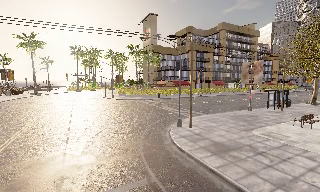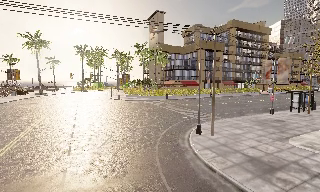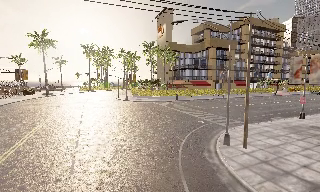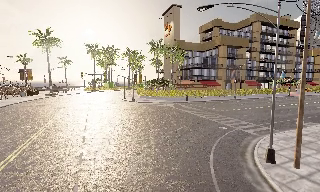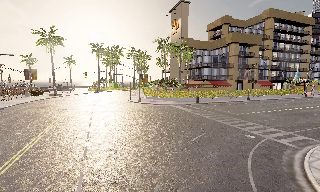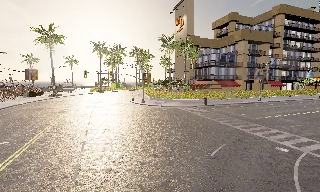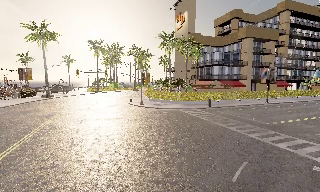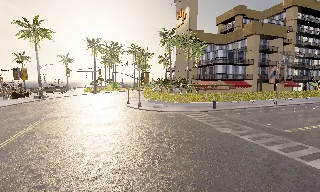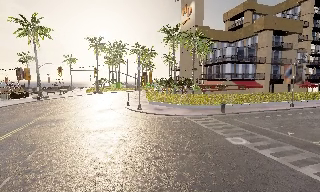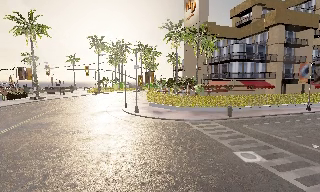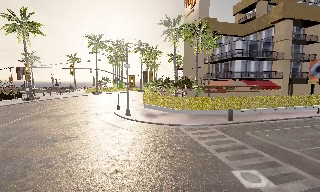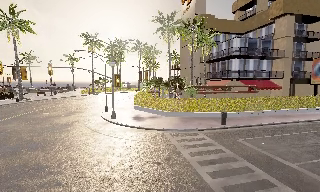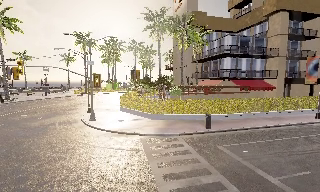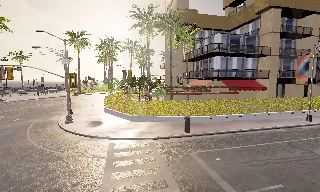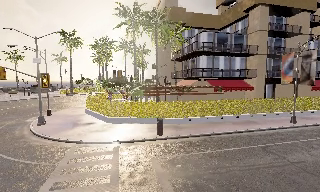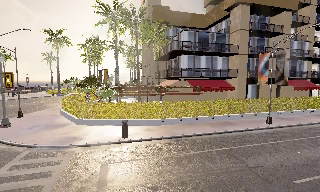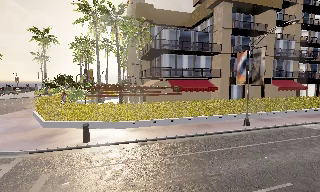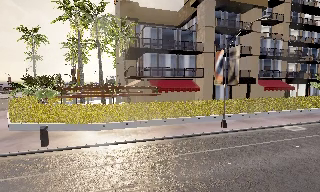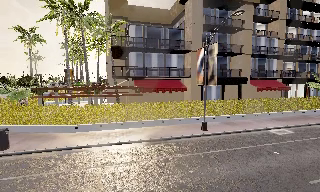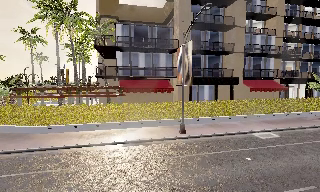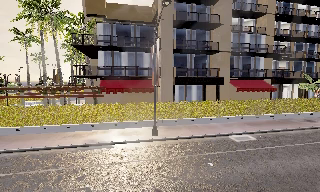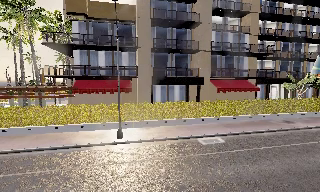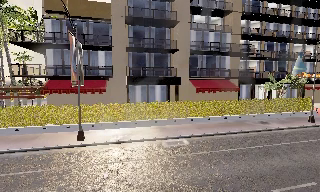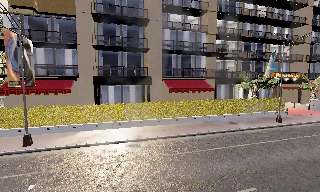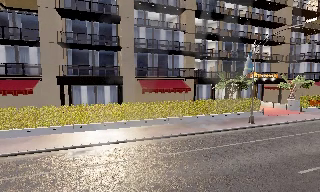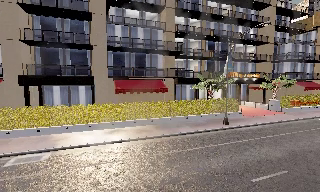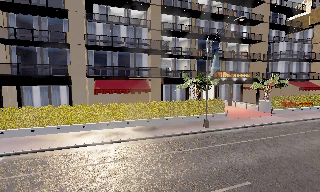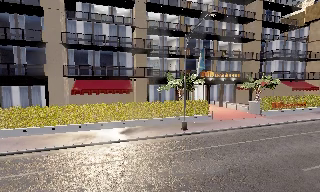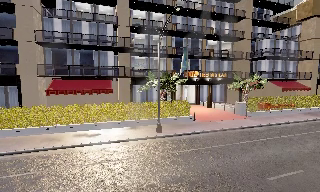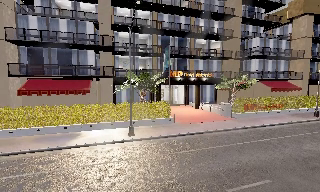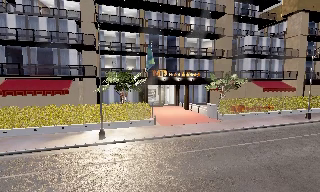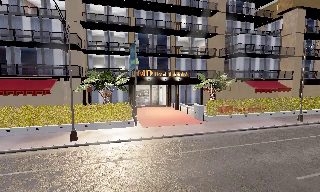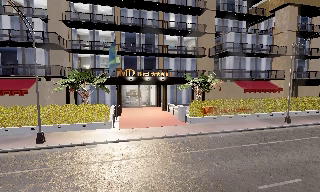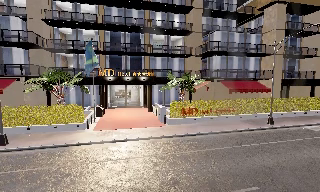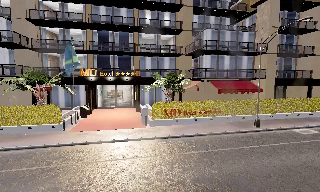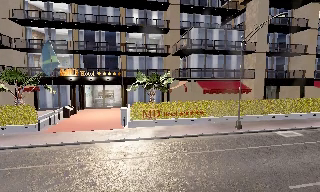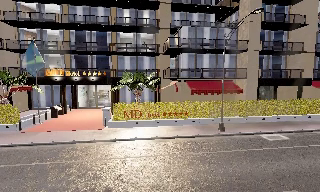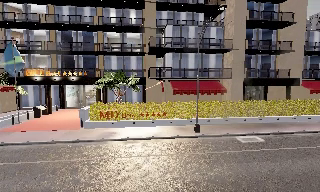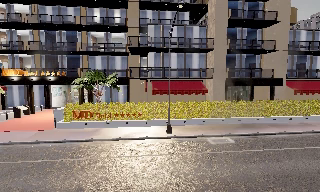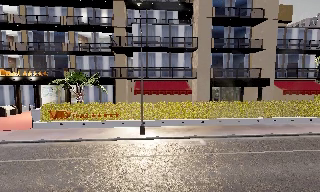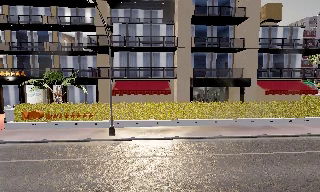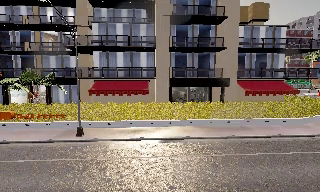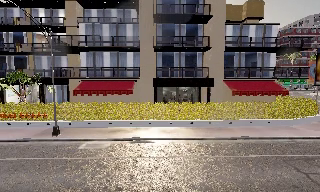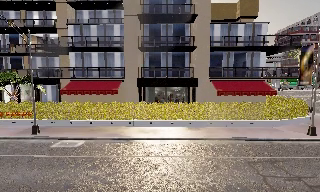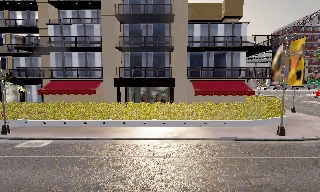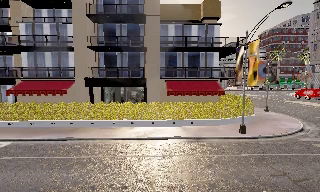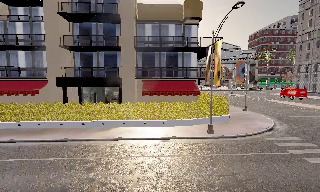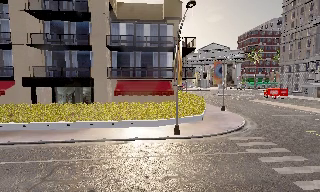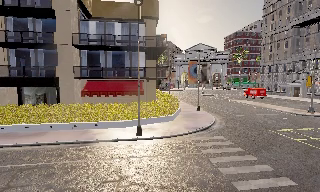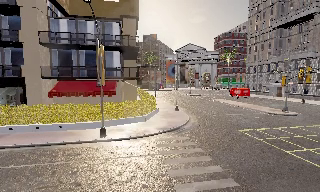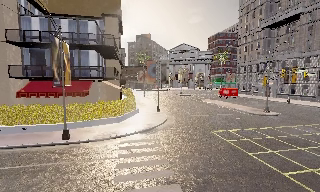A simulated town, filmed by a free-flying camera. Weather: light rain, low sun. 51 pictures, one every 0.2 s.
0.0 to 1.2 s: The camera travels forward, about 13 m, so what stands in front looms larger.
1.2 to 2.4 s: The camera travels forward and to its right, about 13 m, so what stands in front looms larger.
2.4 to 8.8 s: The camera pans to its left, which is counterclockwise from overhead, by about 15 degrees. It travels to its right, about 70 m, so close, fixed things drift to the left.
8.8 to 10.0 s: The scene slides to the left, as the camera pans about 10 degrees to its right. It travels to its right, about 13 m, so close, fixed things drift to the left.
The film runs forward here.
